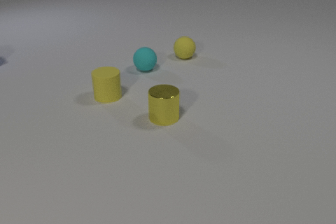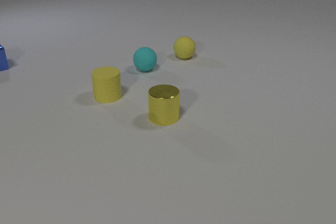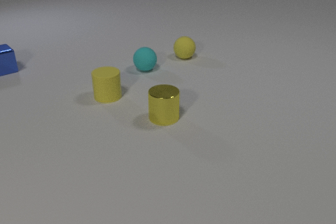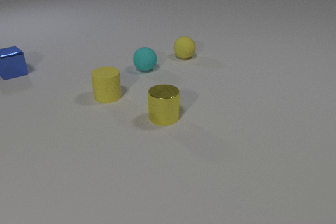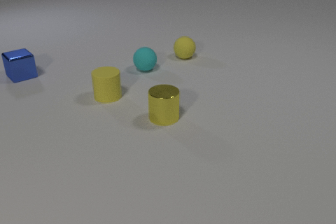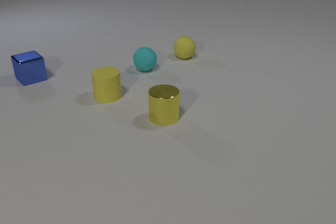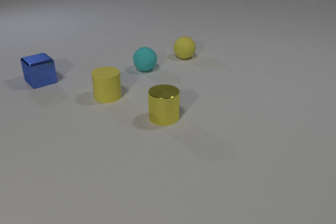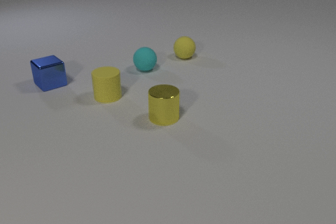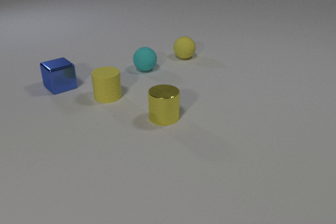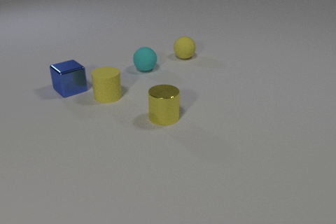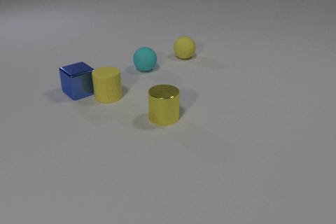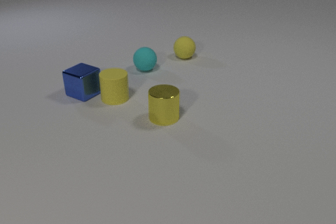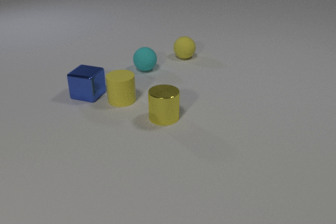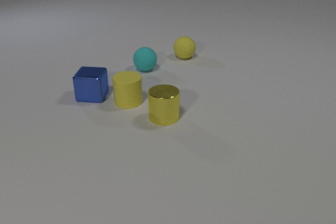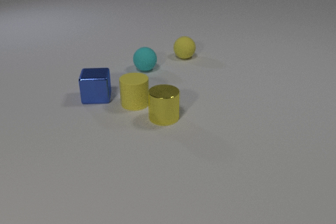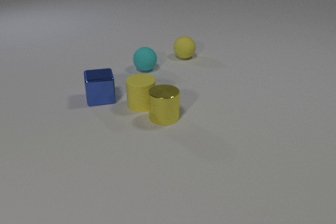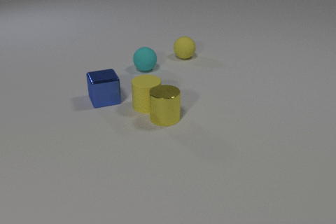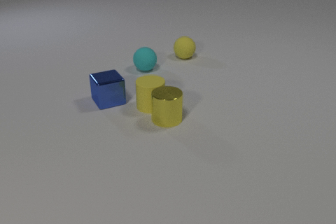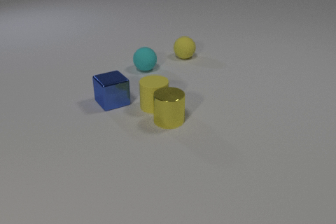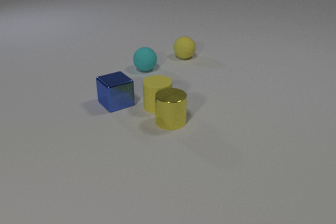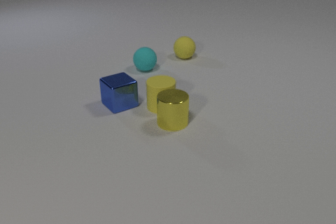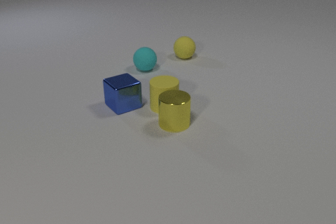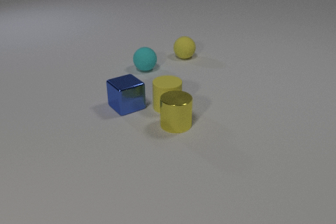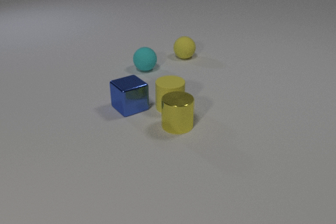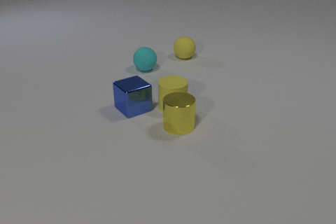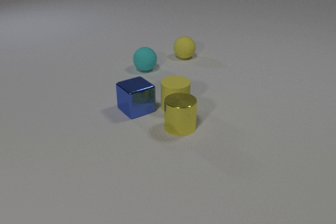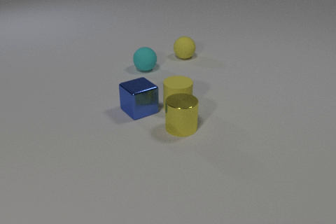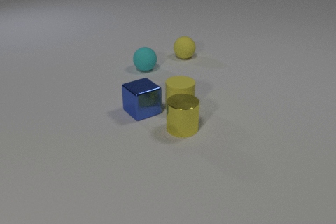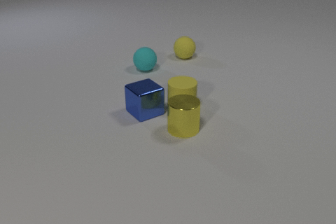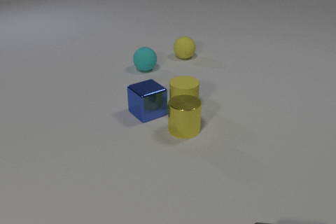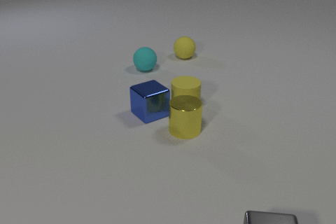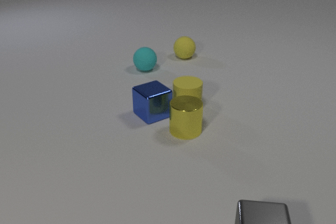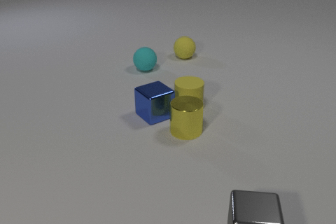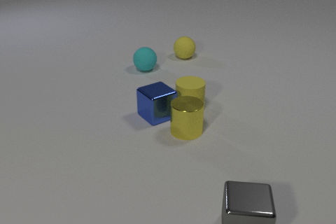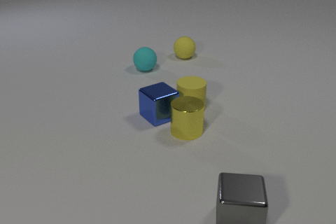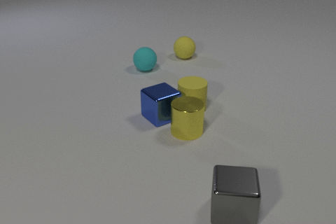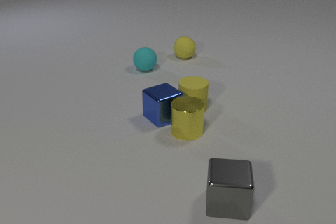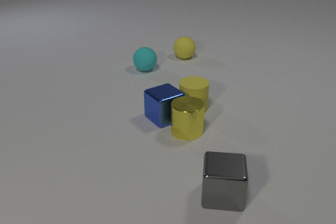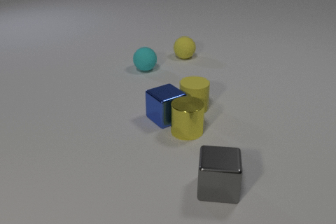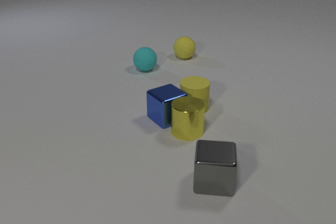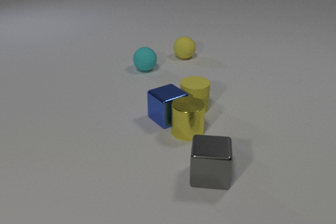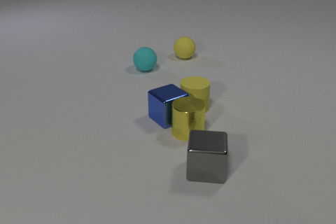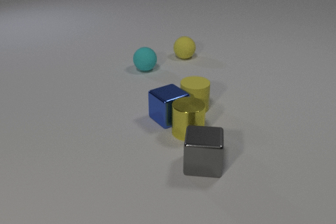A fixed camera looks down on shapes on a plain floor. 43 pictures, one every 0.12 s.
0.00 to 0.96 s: The blue metal cube comes in at the left edge, slides toward the camera and to the right.
0.96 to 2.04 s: The blue metal cube slides to the right and toward the camera, spins so that its near face slides to the right, counterclockwise seen from above. The yellow rubber cylinder slides to the right and toward the camera. The blue metal cube and the yellow rubber cylinder collide. The yellow rubber cylinder and the yellow metal cylinder collide.
2.04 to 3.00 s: The blue metal cube slides to the right and toward the camera. The yellow rubber cylinder slides to the right. The yellow metal cylinder slides toward the camera and to the right.
3.00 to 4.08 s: The blue metal cube slides to the right and toward the camera. The yellow rubber cylinder slides to the right. The gray metal cube comes in at the bottom edge, slides away from the camera and to the left. The yellow metal cylinder slides toward the camera and to the right.
4.08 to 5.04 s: The blue metal cube slides to the right. The gray metal cube slides away from the camera and to the left. The blue metal cube and the yellow metal cylinder collide.
How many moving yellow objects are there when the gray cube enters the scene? 2.
How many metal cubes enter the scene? 2.
Are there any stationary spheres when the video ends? yes.
